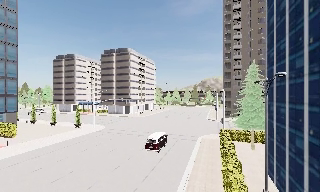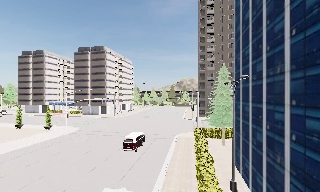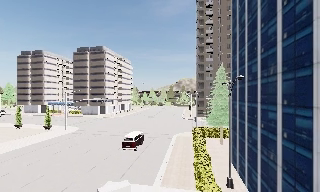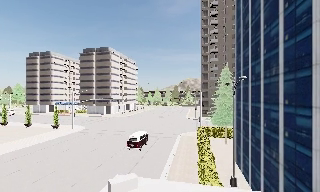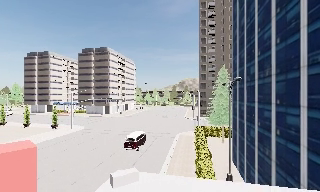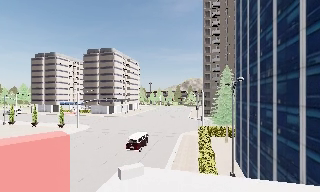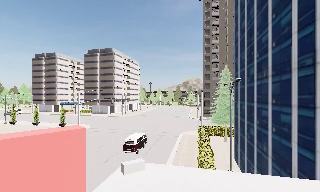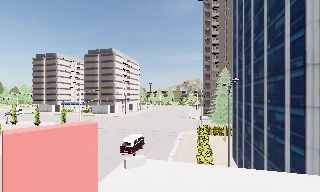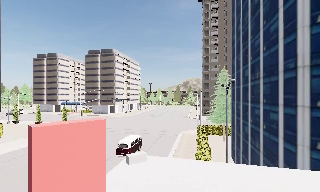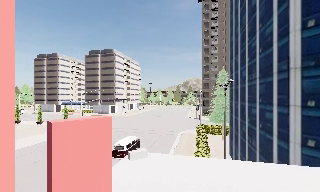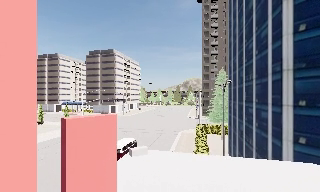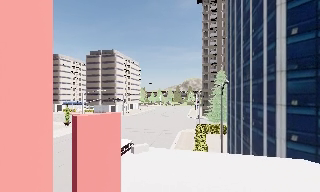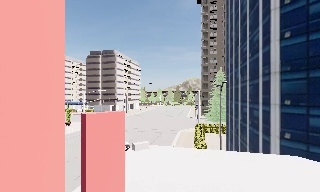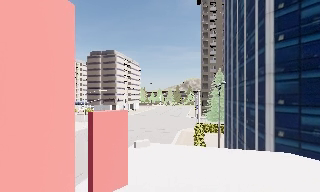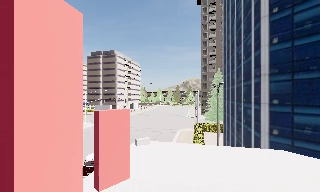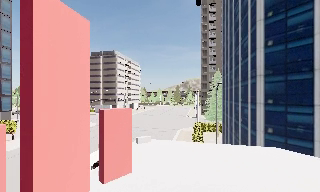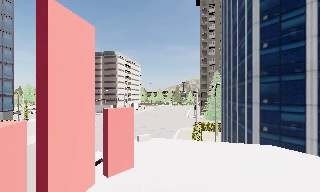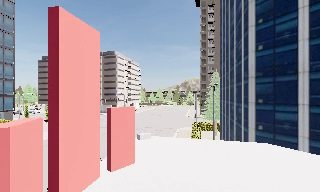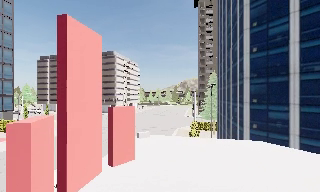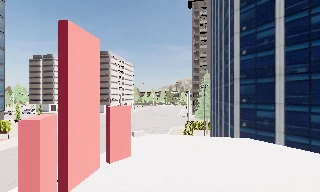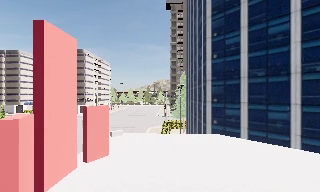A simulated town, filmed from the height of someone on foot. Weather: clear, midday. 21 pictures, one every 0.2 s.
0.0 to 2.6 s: The camera travels backward, about 5 m, so what stands in front gets smaller.
2.6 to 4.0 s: The scene slides to the left, as the camera pans about 10 degrees to its right. It travels backward, about 2.5 m, so what stands in front gets smaller.
The film runs backward here.
